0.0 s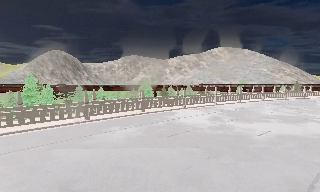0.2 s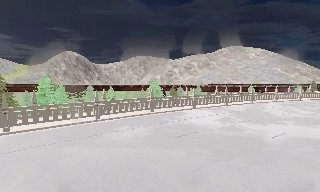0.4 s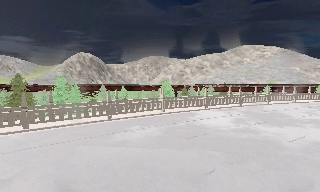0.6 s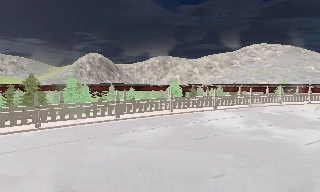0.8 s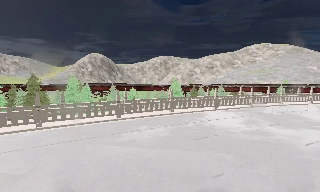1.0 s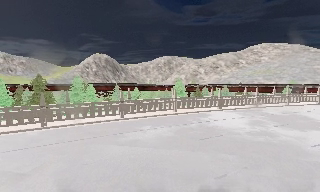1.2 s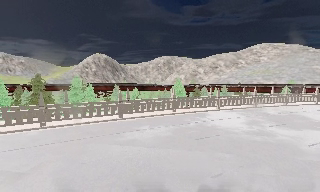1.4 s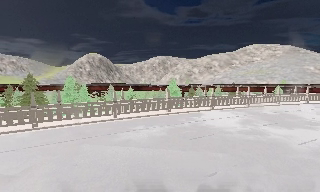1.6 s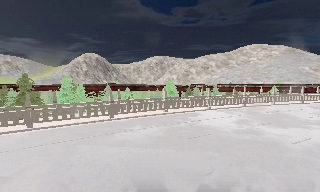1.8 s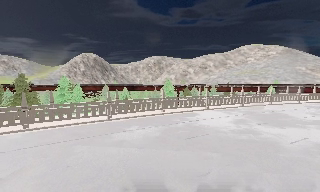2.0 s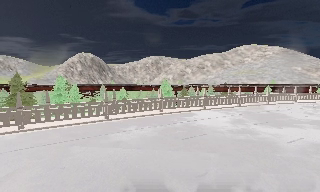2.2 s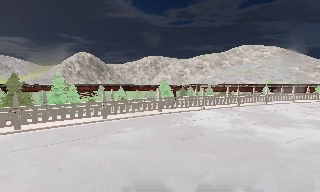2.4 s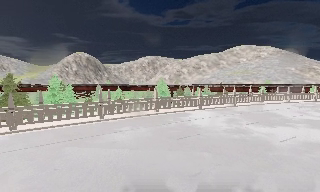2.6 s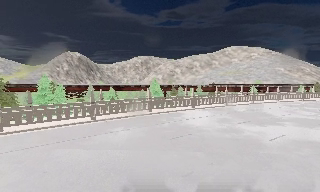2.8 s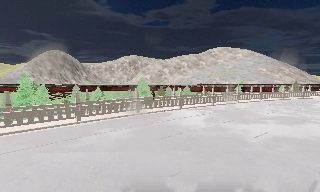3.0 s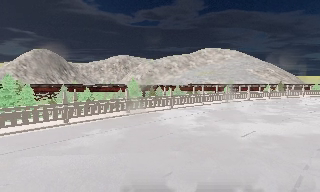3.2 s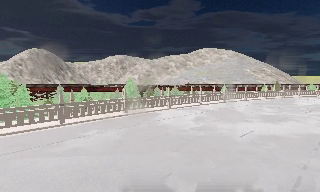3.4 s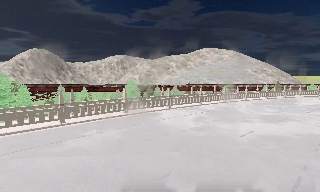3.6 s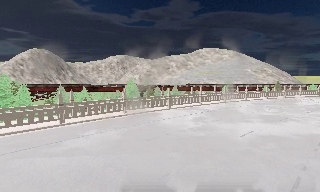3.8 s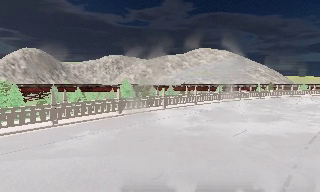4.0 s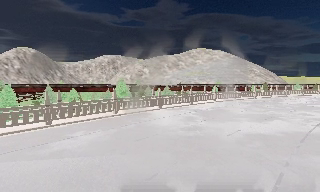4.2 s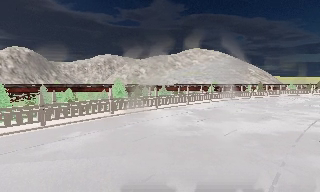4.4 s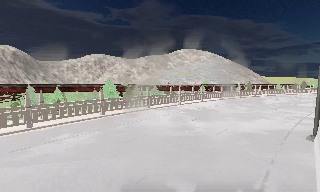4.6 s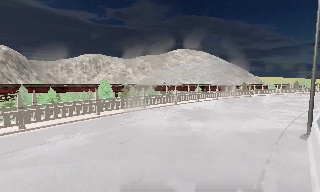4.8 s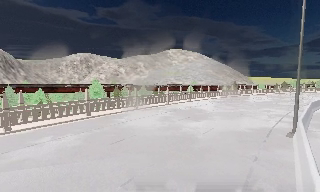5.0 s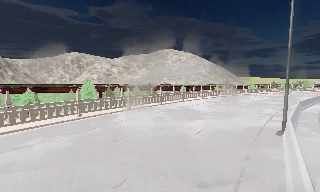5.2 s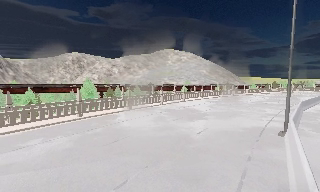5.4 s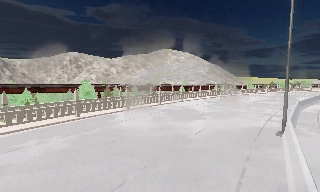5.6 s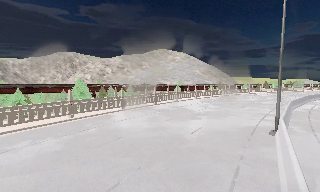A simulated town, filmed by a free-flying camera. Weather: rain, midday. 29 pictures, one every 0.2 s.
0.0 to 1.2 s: The scene slides to the right, as the camera pans about 10 degrees to its left.
1.2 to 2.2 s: The camera shifts only a little, or ends up much as it began.
2.2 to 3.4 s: The scene slides to the left, as the camera pans about 10 degrees to its right.
3.4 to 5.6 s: The camera pans to its right, which is clockwise from overhead, by about 15 degrees.
The film runs backward here.
